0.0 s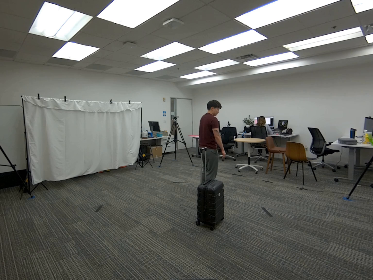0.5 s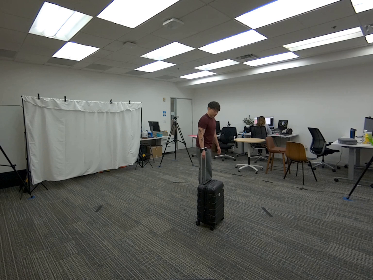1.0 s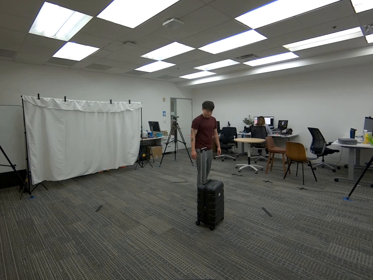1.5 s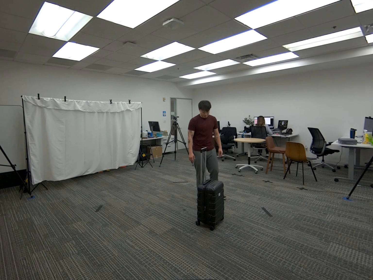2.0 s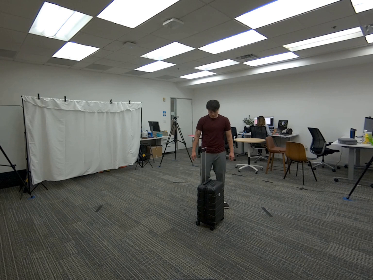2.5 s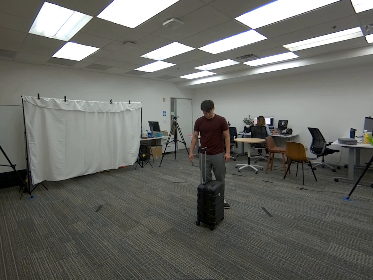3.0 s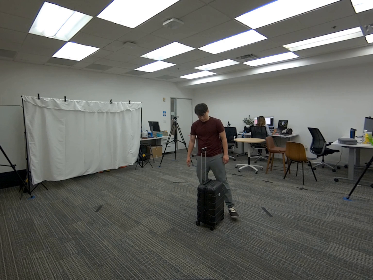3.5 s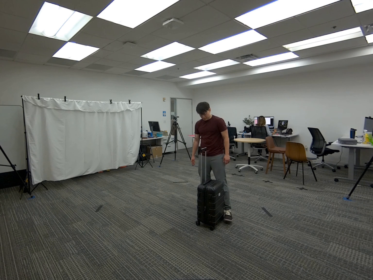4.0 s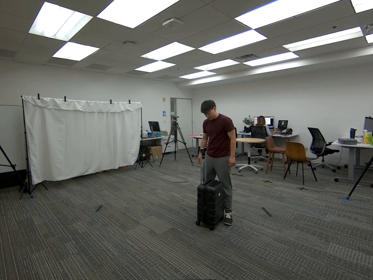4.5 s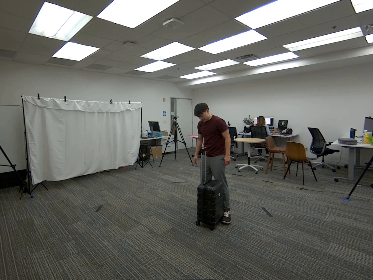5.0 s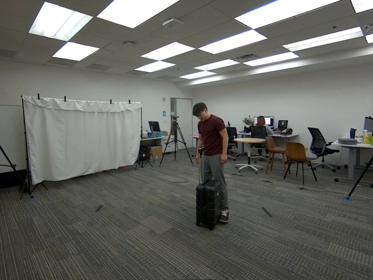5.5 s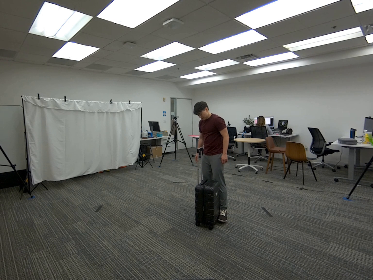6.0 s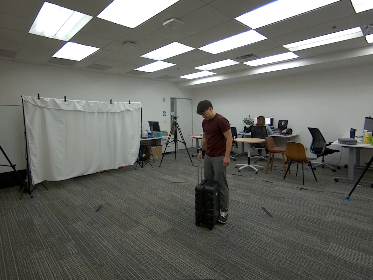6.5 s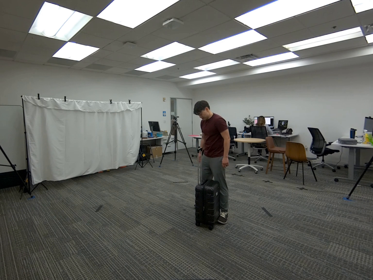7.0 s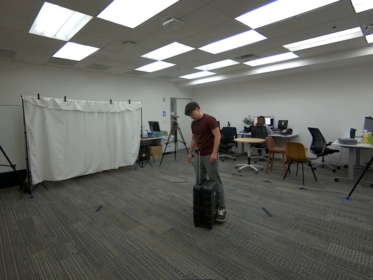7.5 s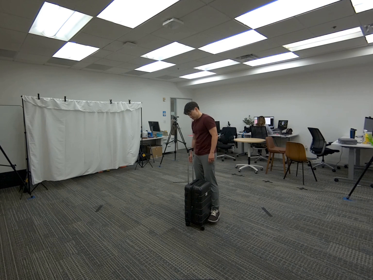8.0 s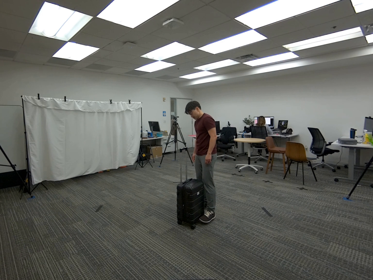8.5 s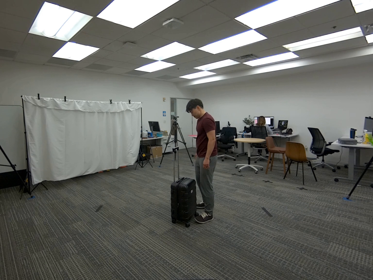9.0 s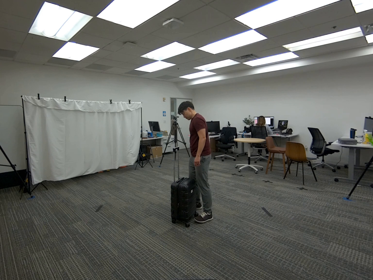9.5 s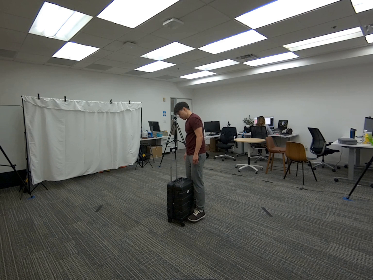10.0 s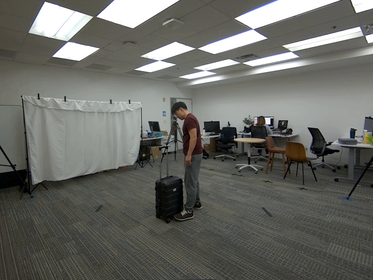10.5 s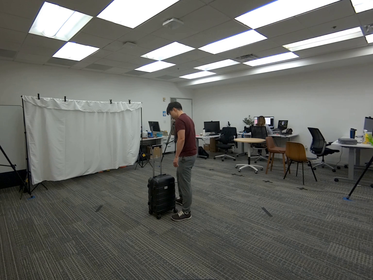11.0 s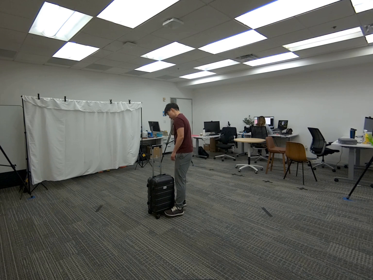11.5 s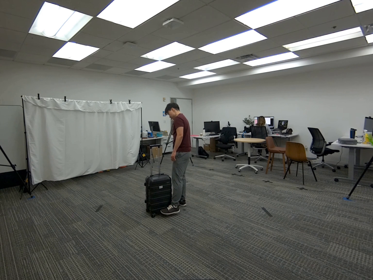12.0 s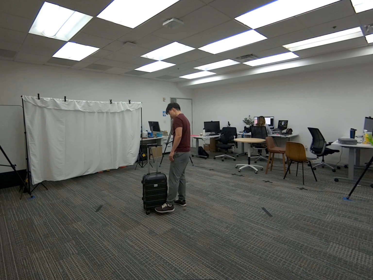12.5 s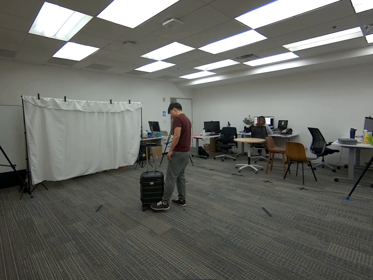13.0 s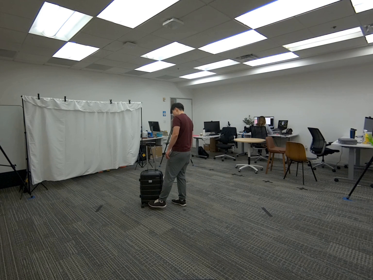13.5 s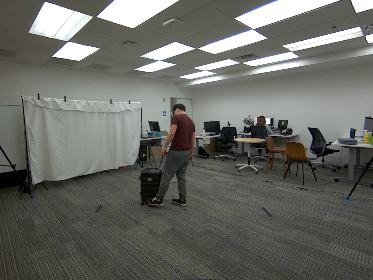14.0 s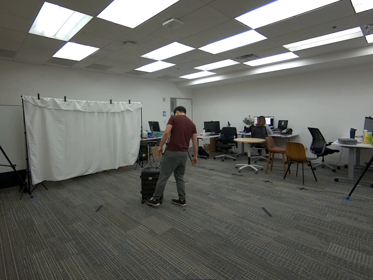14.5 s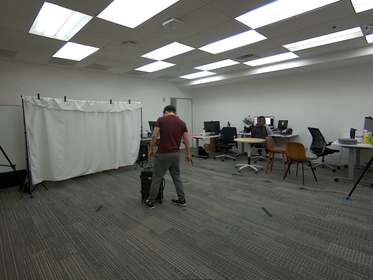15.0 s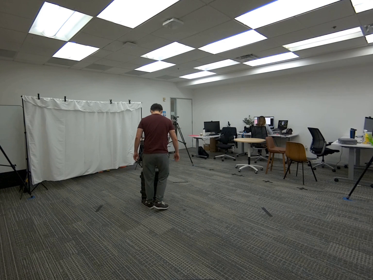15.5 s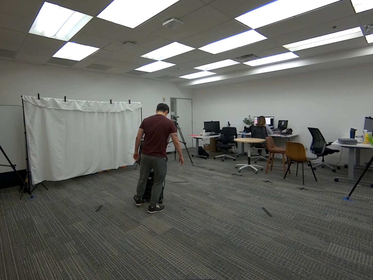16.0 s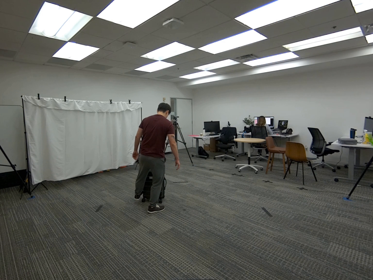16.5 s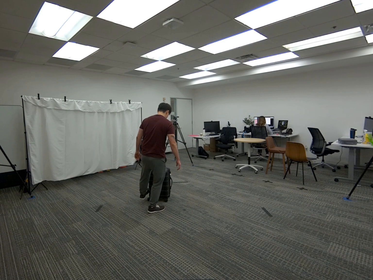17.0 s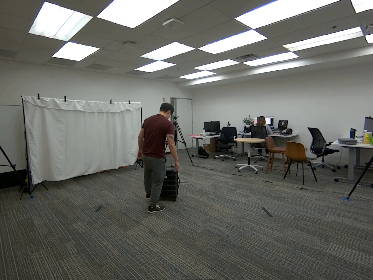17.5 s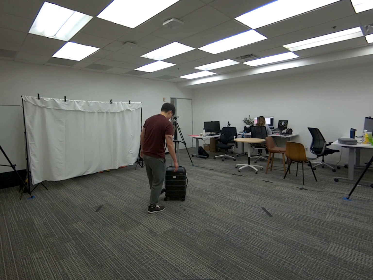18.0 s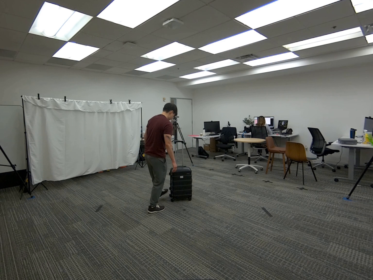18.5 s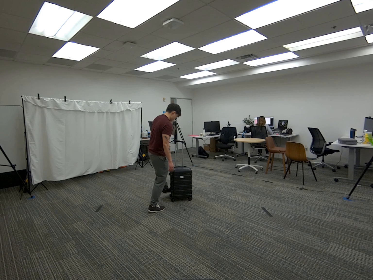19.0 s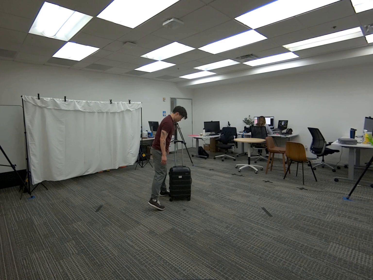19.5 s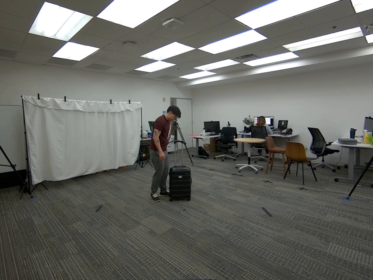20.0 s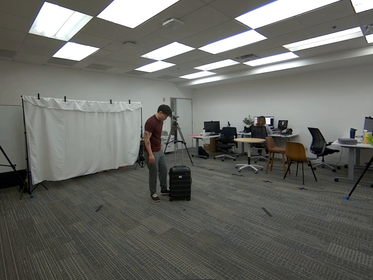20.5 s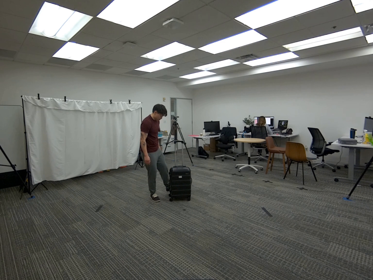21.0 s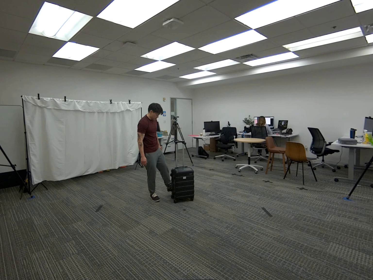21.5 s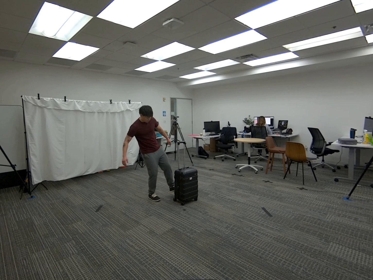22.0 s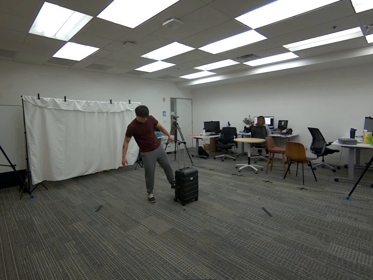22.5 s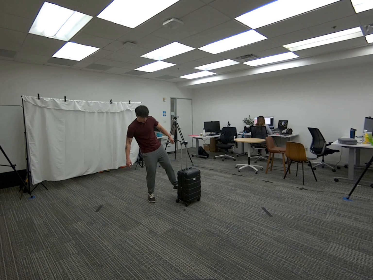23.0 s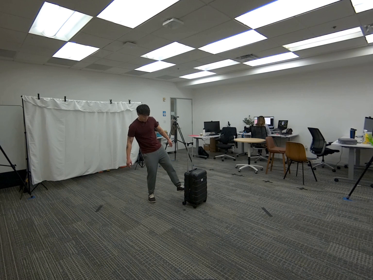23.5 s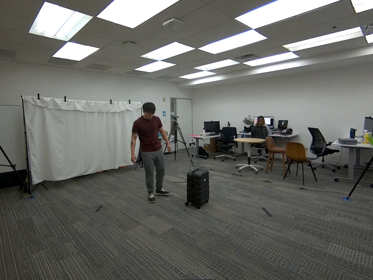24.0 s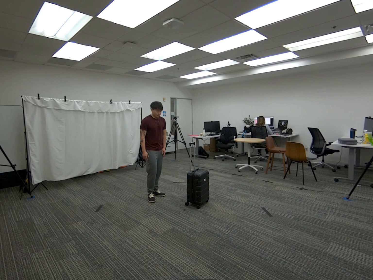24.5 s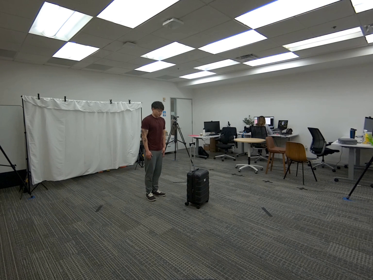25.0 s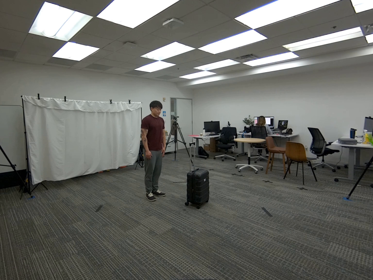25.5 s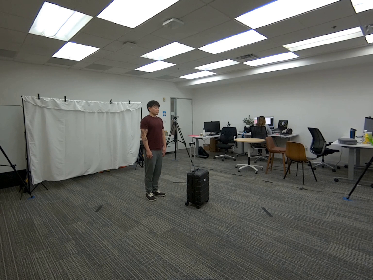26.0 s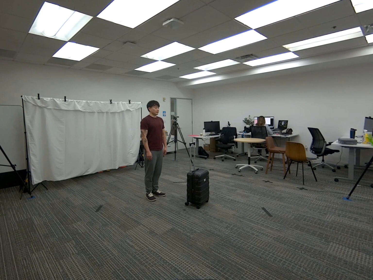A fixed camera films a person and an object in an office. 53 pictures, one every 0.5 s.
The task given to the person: Walk over to the rolling luggage within the bounding area and using your left foot push the rolling luggage. within the bounding area. Step away when complete.
